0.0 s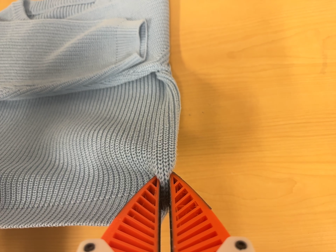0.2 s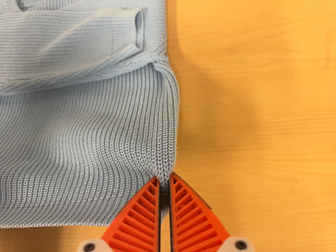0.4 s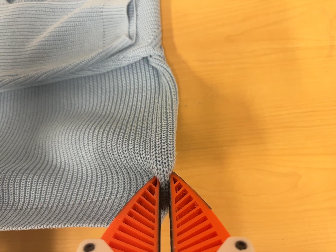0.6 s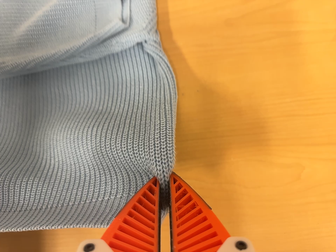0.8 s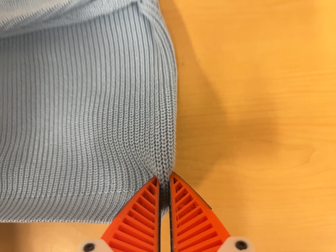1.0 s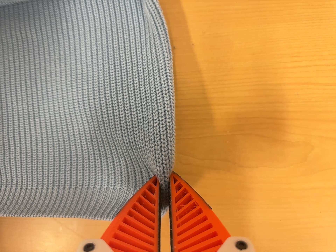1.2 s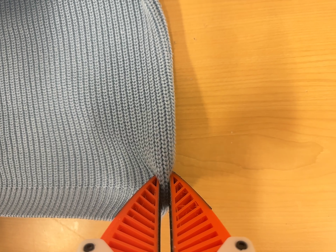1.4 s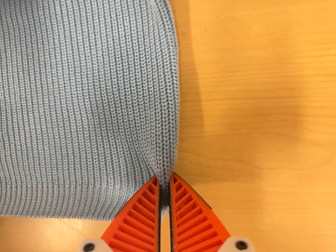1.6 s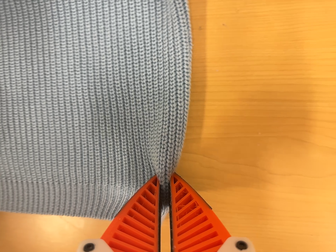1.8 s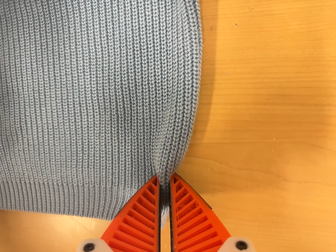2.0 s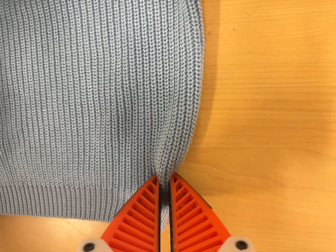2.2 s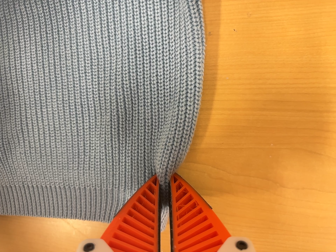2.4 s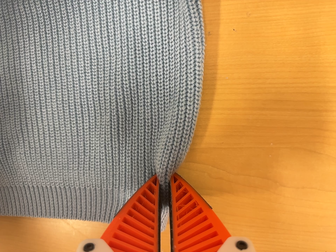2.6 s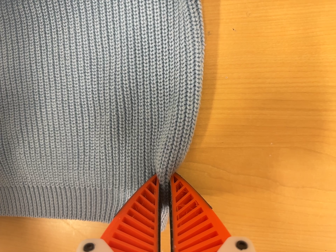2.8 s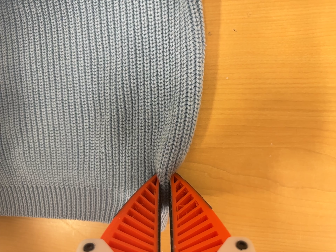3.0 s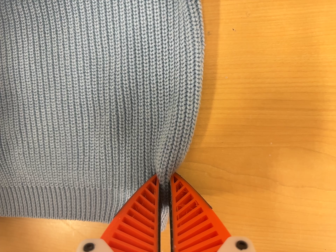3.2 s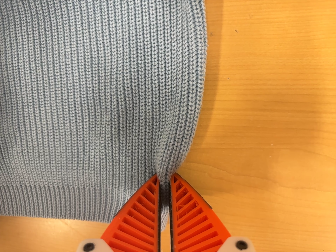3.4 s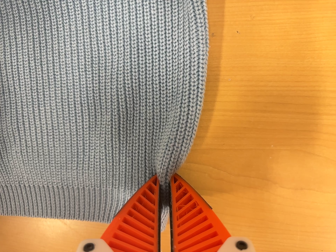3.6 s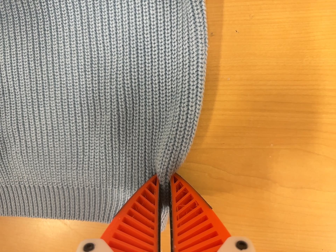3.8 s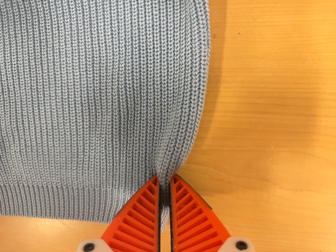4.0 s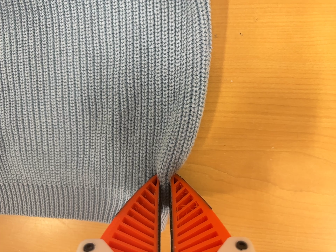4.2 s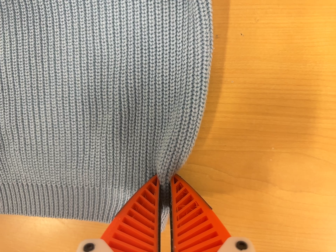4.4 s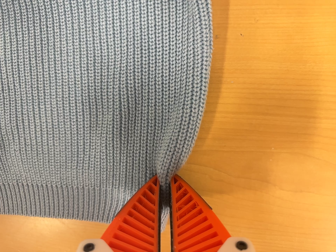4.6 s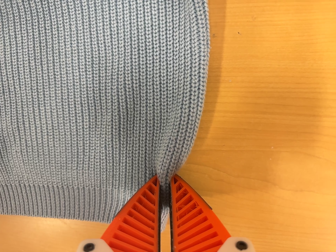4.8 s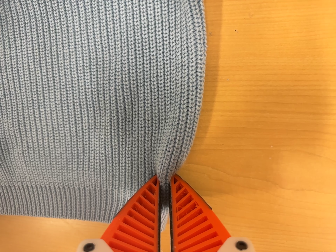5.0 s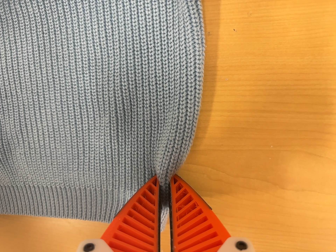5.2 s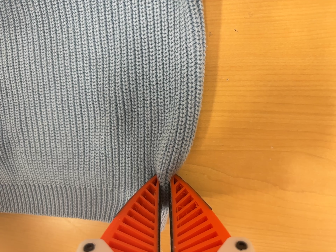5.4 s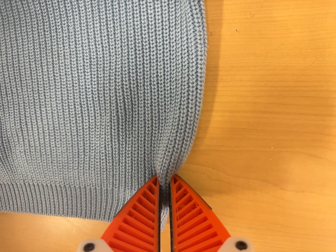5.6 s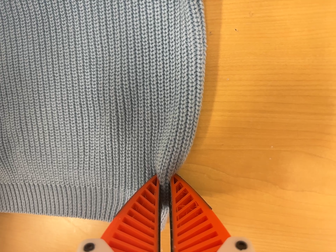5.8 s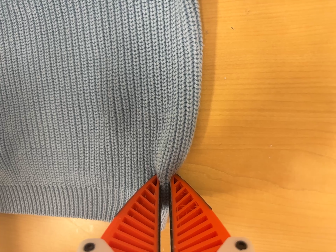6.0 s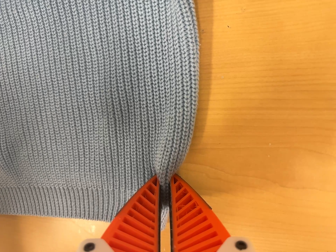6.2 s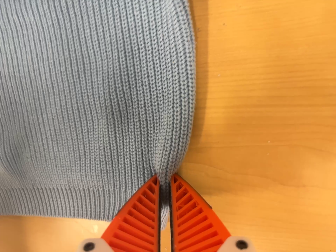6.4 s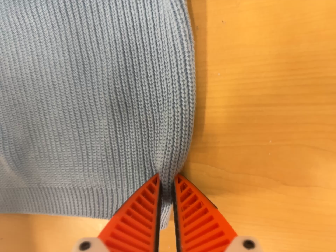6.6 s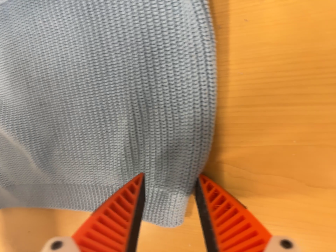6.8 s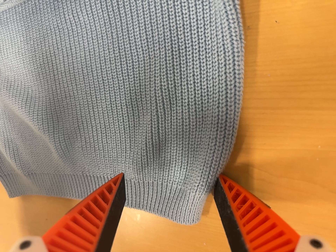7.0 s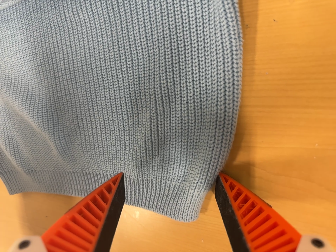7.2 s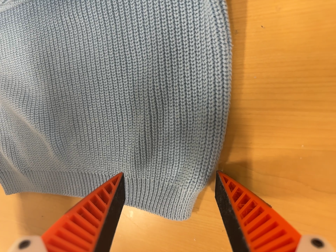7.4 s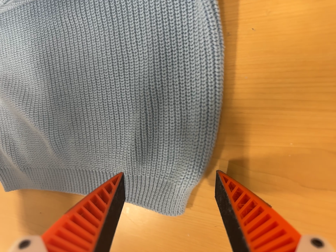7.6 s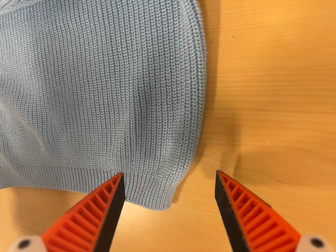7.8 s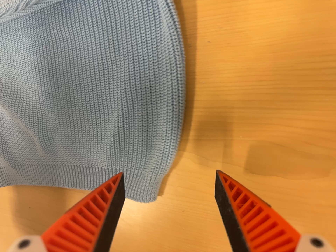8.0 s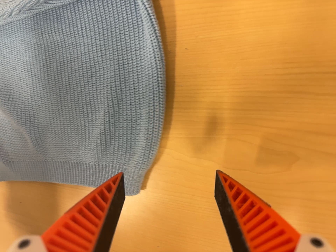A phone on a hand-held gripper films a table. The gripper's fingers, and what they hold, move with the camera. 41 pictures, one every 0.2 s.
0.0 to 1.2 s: The camera travels forward, about 12 cm, so what stands in front looms larger. Its aim tips toward the bottom of its view by about 15 degrees, and the scene shifts upward.
1.2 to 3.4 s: The camera shifts only a little, or ends up much as it began.
3.4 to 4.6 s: The camera keeps its place and its aim.
4.6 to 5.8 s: The camera shifts only a little, or ends up much as it began.
5.8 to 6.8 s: The scene slides to the right, as the camera pans about 10 degrees to its left.
6.8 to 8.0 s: The camera travels backward and to its right, about 9 cm, so what stands in front gets smaller.
The film runs backward here.
